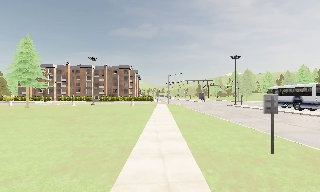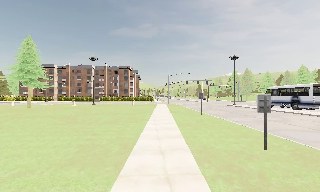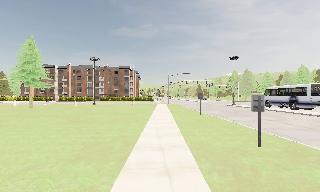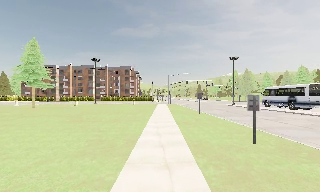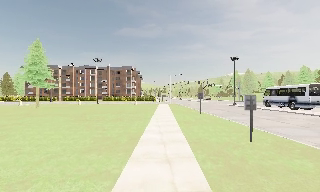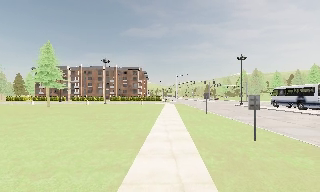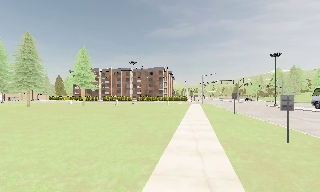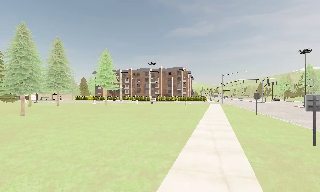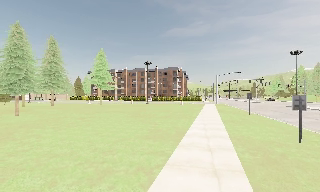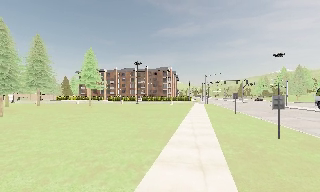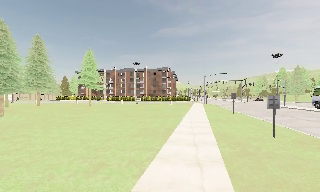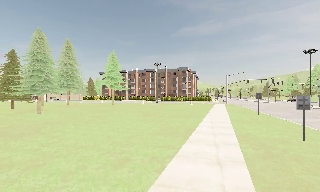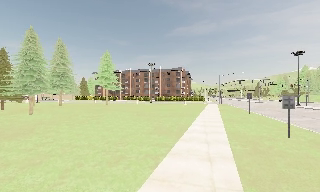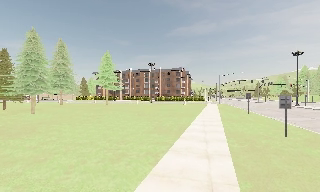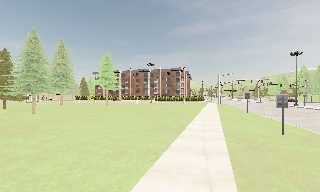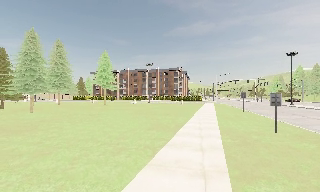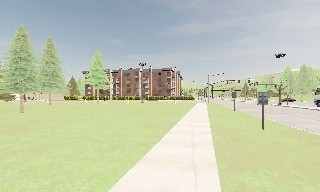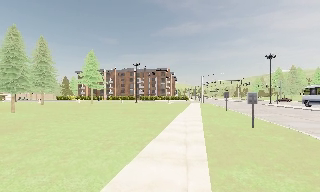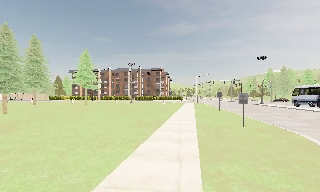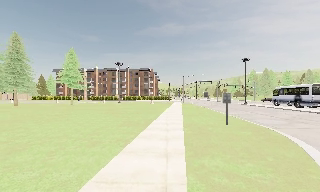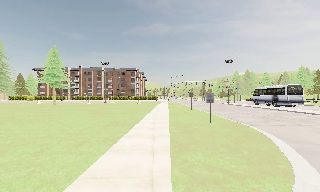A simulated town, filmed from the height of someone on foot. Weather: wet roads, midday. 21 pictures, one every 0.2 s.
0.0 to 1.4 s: The camera swings to its left by about 20 degrees, and the scene slides to the right. It travels backward, about 2.5 m, so what stands in front gets smaller.
1.4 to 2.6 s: The camera travels backward, about 1.5 m, so what stands in front gets smaller.
2.6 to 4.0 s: The camera swings to its right by about 15 degrees, and the scene slides to the left. It travels backward, about 2 m, so what stands in front gets smaller.
The film runs backward here.
